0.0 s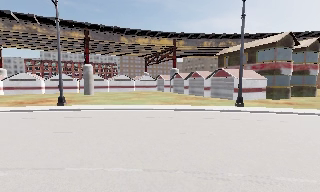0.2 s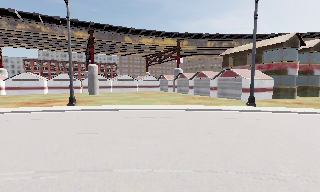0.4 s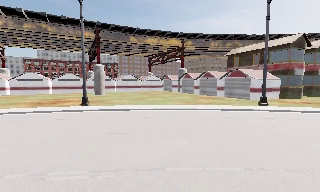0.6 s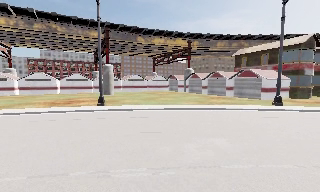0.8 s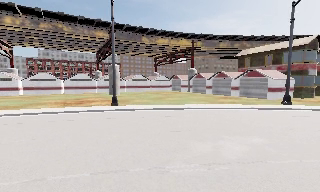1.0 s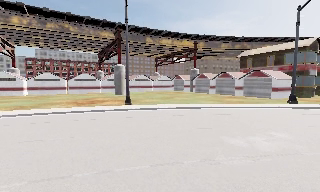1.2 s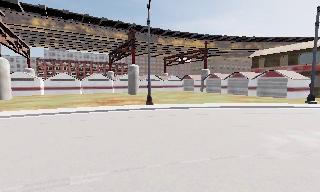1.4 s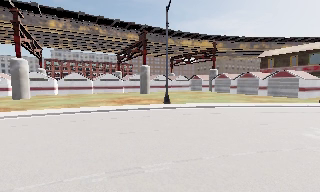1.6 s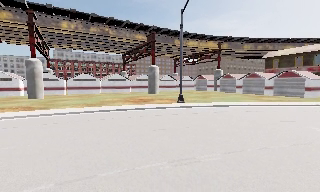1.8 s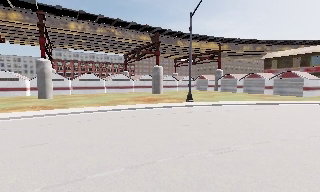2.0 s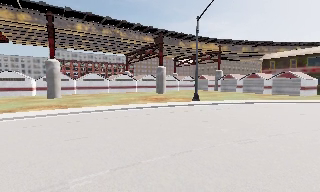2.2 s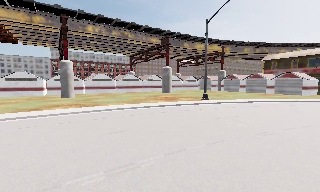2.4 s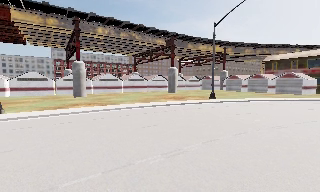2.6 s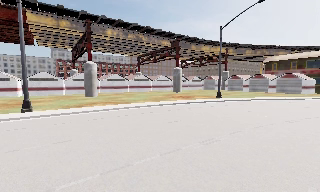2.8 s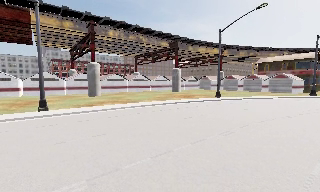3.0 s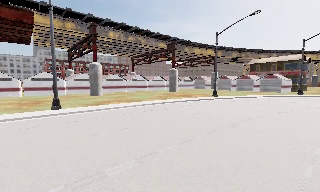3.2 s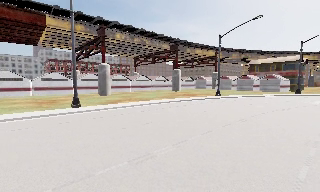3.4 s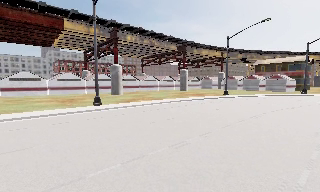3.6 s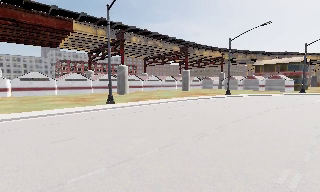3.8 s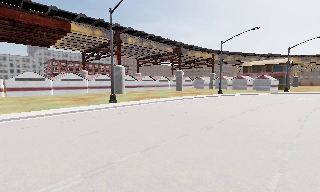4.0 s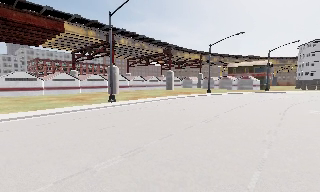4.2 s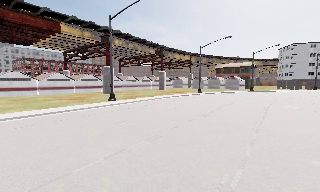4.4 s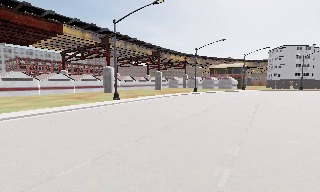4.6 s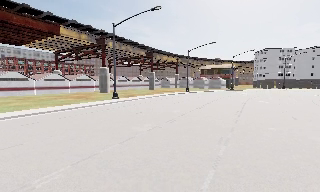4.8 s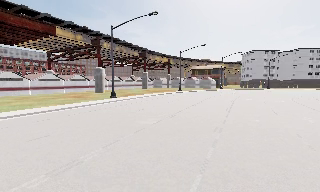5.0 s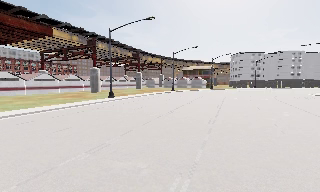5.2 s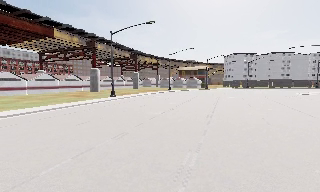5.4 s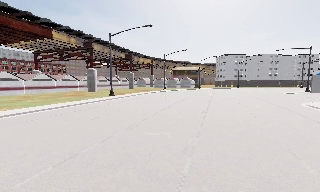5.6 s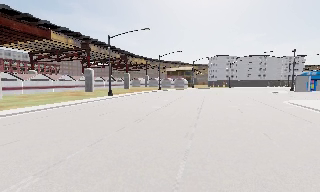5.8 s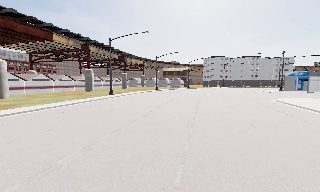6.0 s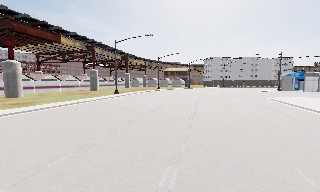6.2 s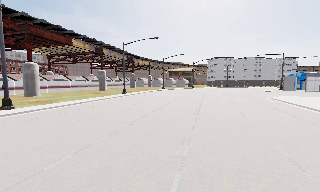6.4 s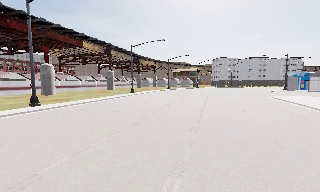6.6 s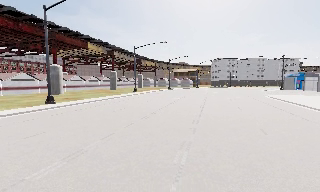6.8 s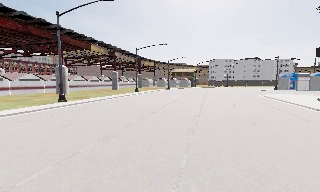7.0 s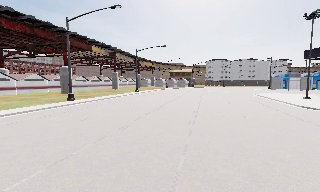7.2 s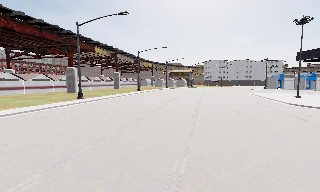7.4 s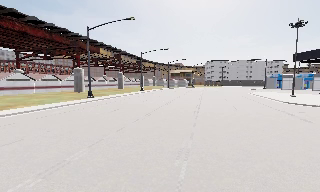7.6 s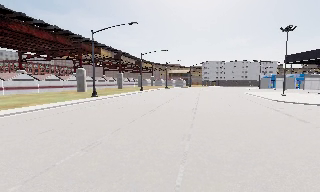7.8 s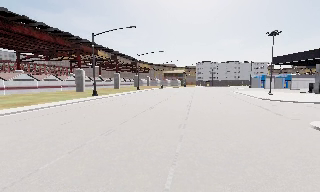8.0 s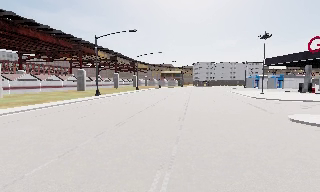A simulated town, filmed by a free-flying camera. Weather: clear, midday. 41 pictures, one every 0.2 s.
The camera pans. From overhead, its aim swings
clockwise.
0.0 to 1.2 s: The camera travels to its left, about 10 m, so close, fixed things drift to the right.
1.2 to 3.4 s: The camera pans to its right, which is clockwise from overhead, by about 10 degrees. It travels to its left and backward, about 20 m, so close, fixed things drift to the right.
3.4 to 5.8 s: The camera pans to its right, which is clockwise from overhead, by about 35 degrees. It travels backward and to its left, about 20 m.
5.8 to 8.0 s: The camera travels backward, about 20 m, so what stands in front gets smaller.
The film runs backward here.
